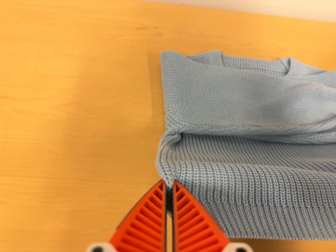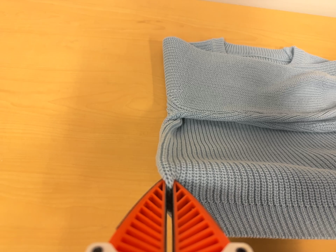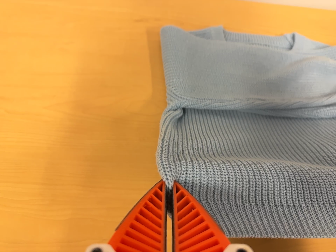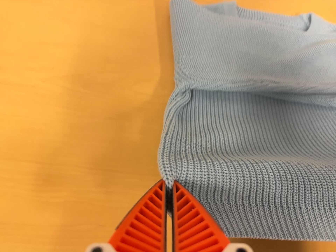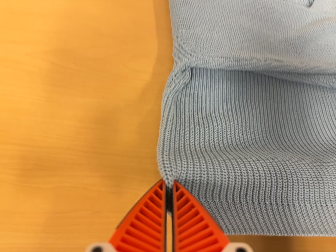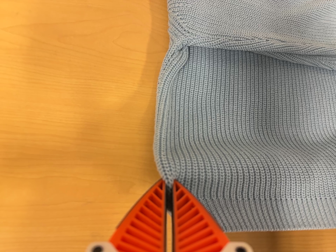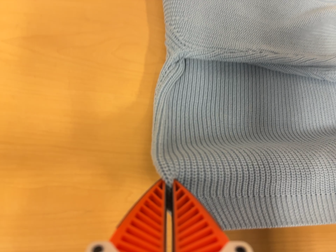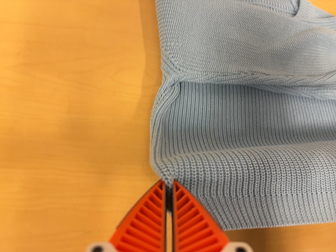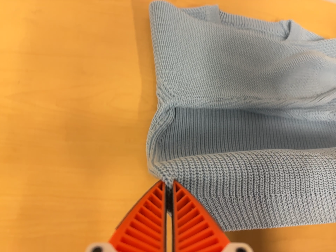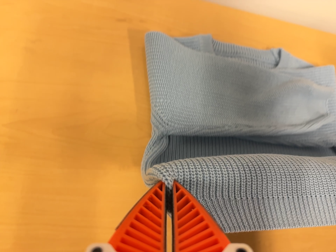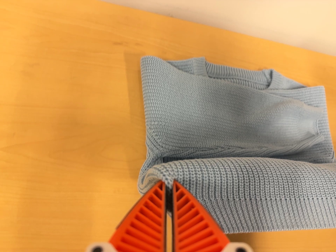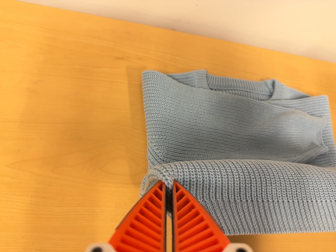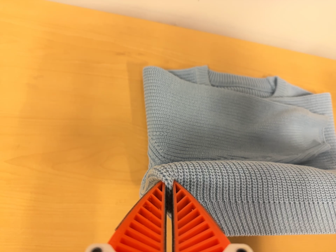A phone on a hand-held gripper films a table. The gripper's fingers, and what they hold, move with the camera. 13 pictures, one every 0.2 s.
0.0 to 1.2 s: The camera travels forward and to its left, about 10 cm, so what stands in front looms larger. Its aim tips toward the bottom of its view by about 15 degrees, and the scene shifts upward.
1.2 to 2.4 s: The camera travels toward the top of its view and backward, about 10 cm, so close, fixed things drift downward. Its aim tips toward the top of its view by about 10 degrees, and the scene shifts downward.
The film runs backward here.
